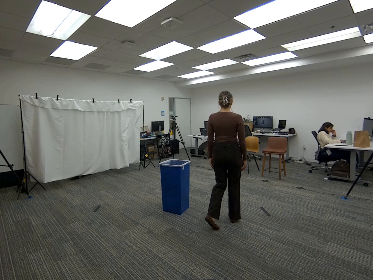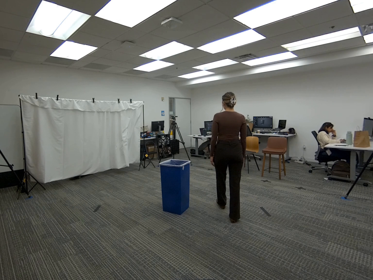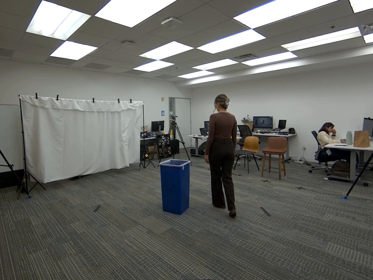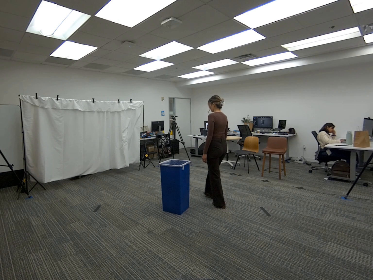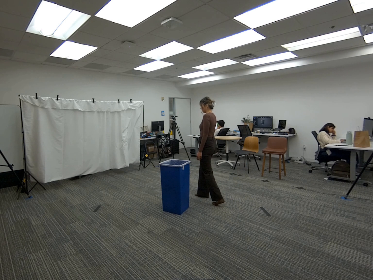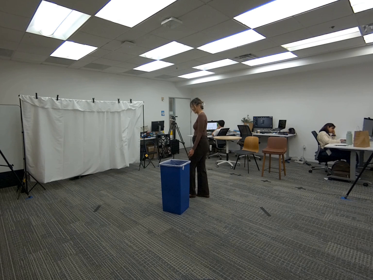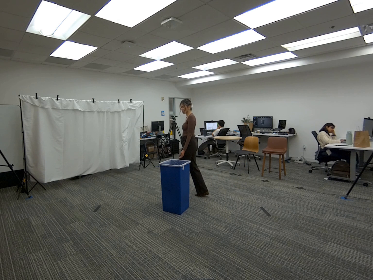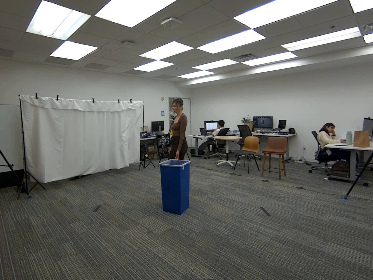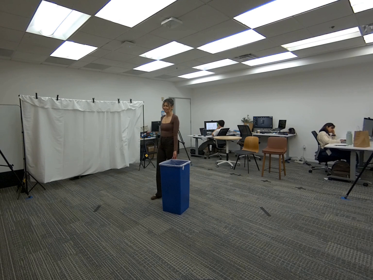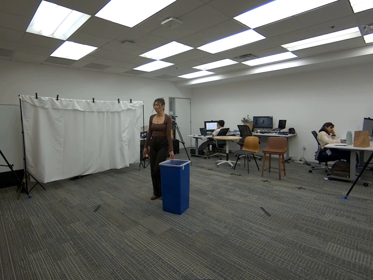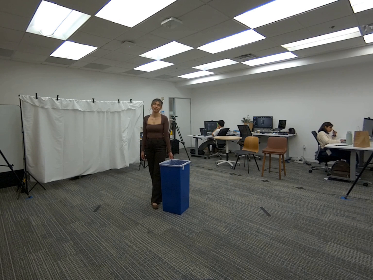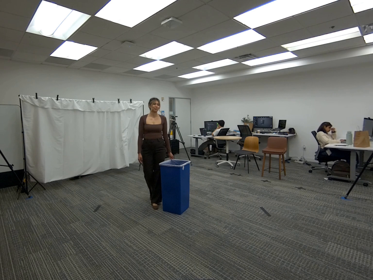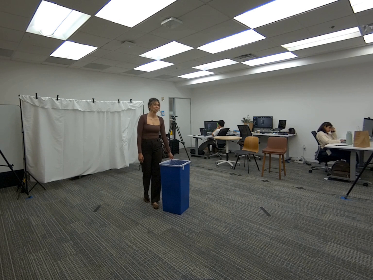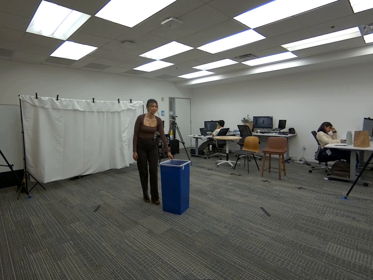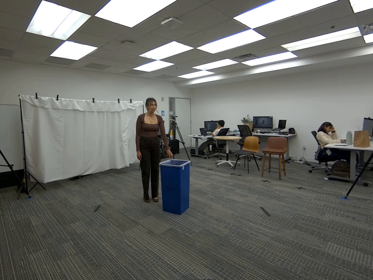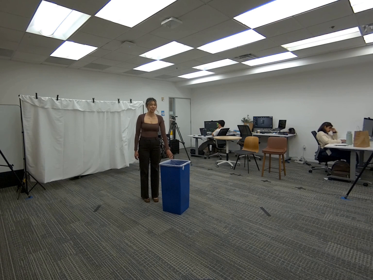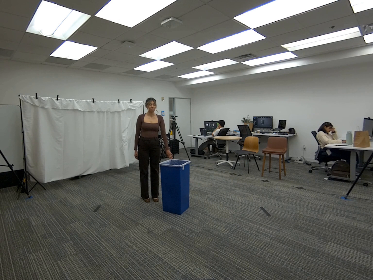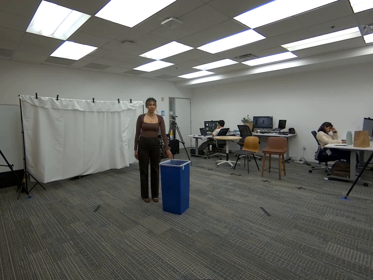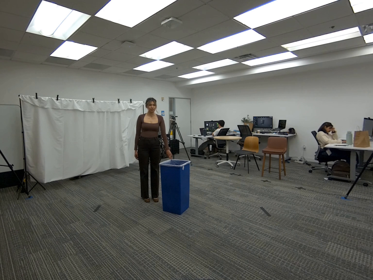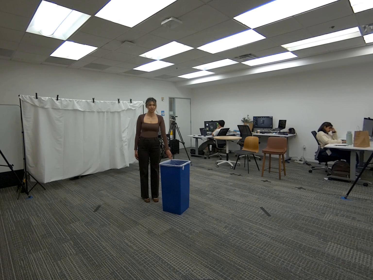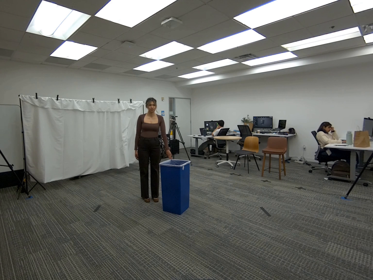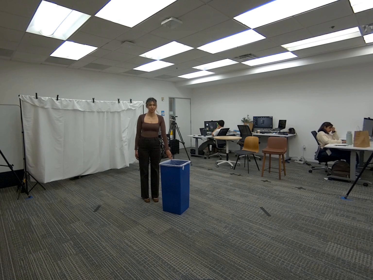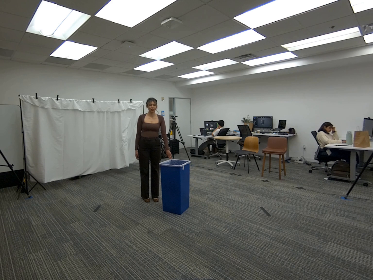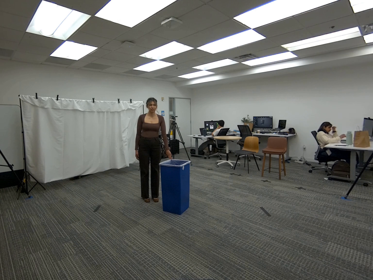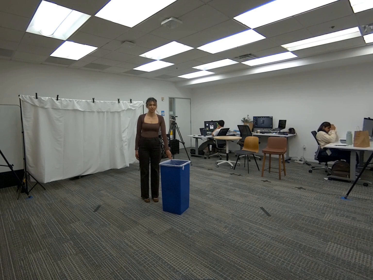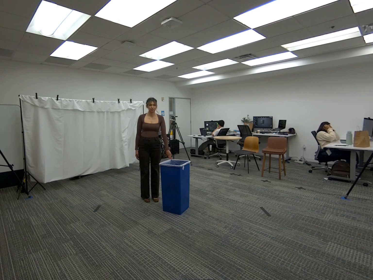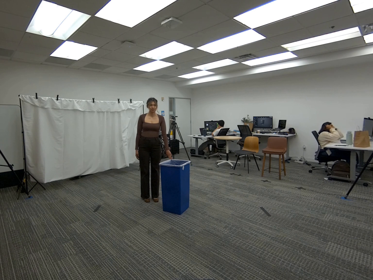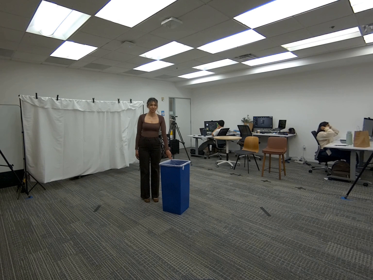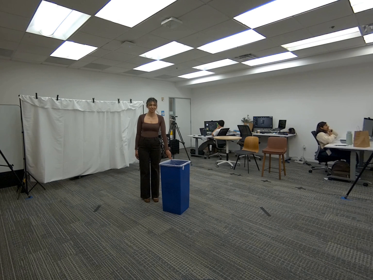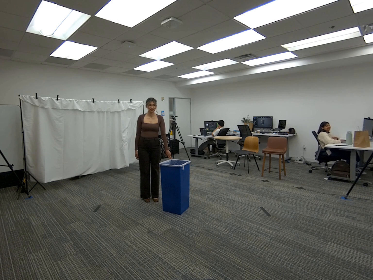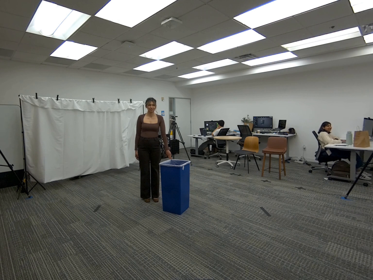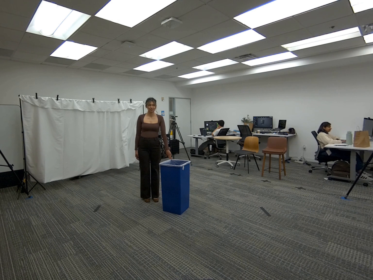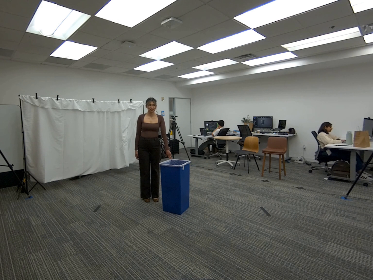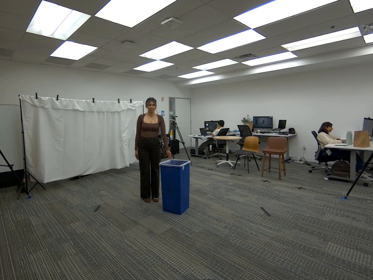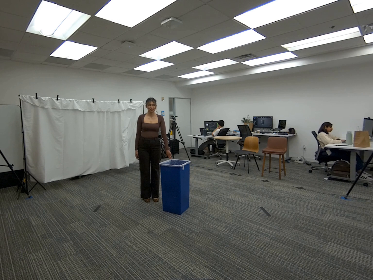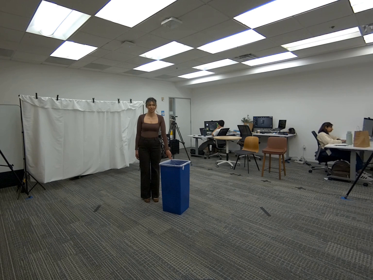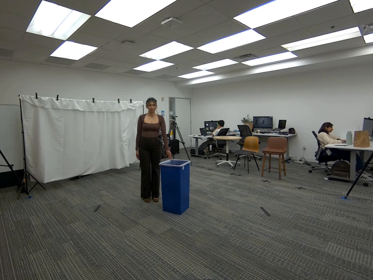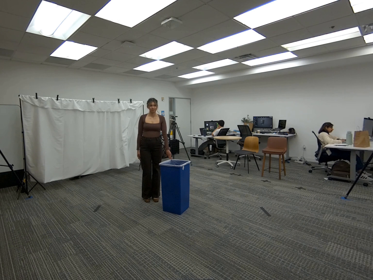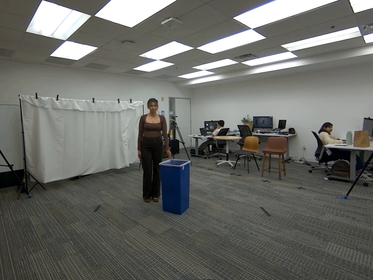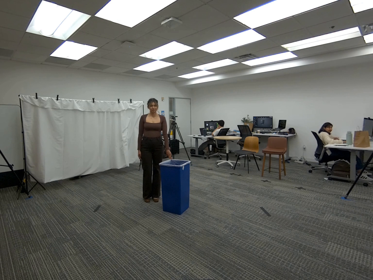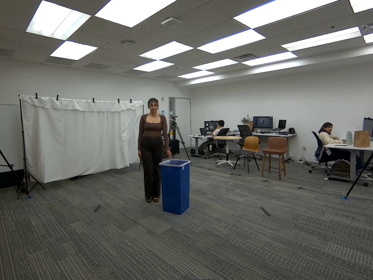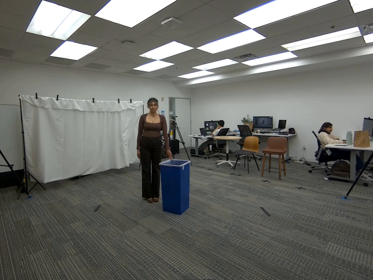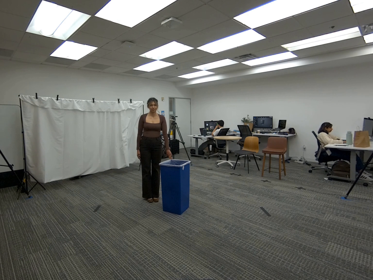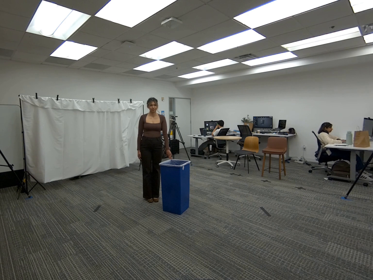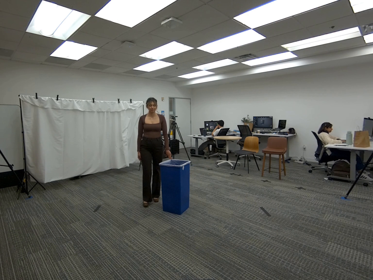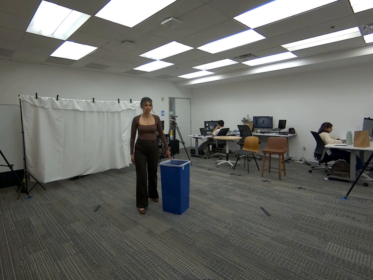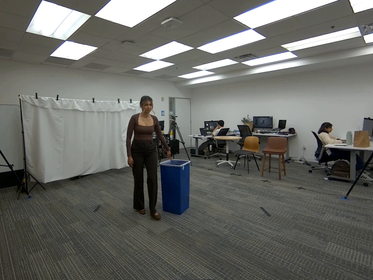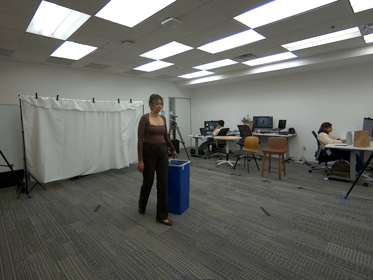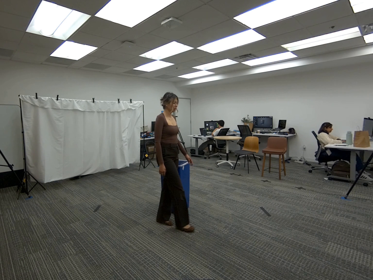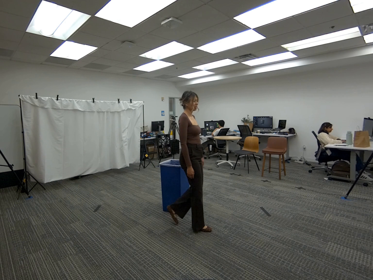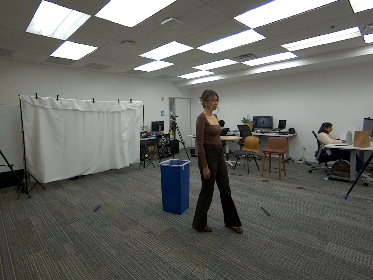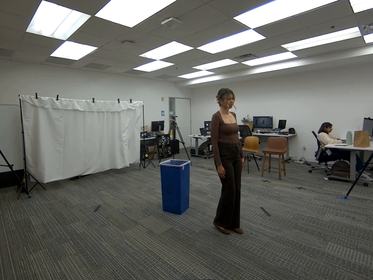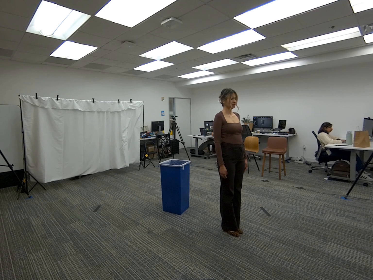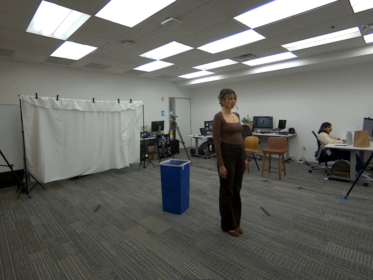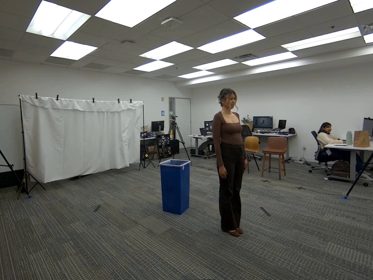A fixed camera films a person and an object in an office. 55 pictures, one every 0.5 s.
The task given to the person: Walk over to the blue trash can. Use your left hand to touch the trash can.
